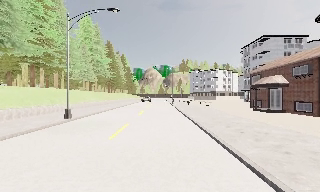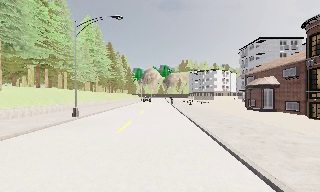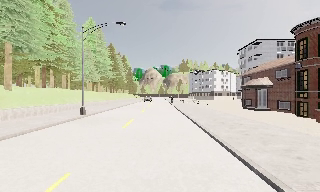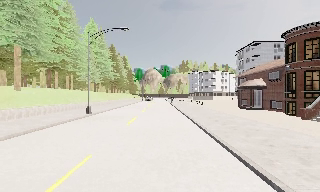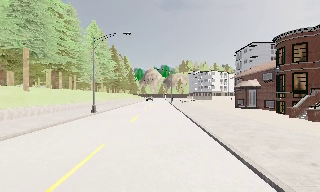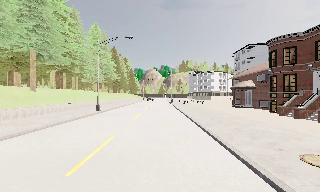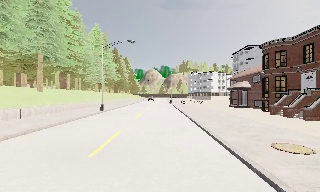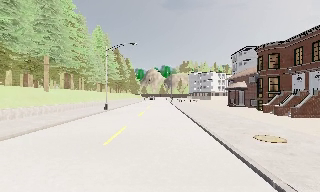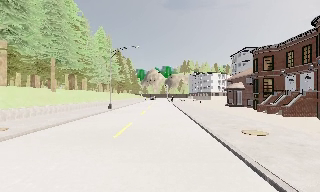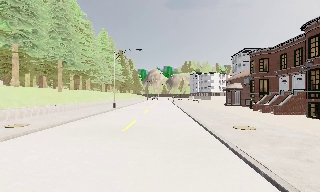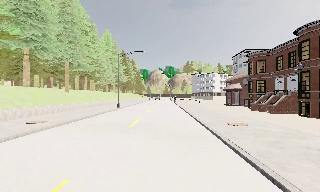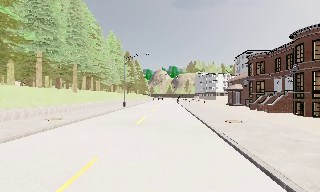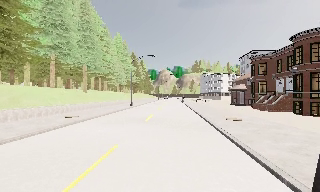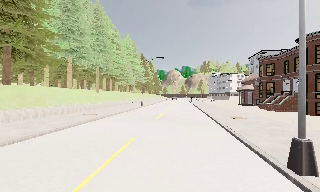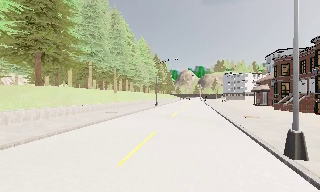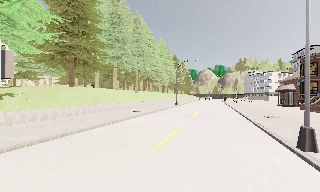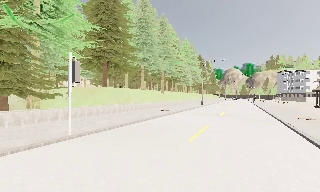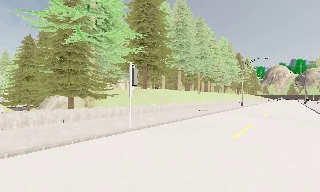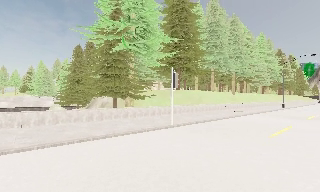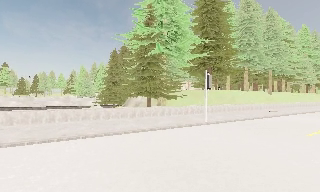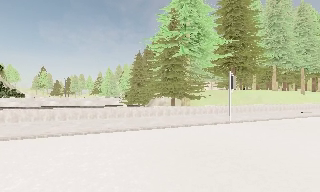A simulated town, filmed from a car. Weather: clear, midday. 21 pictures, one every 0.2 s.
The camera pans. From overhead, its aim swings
counterclockwise.
The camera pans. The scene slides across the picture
to the right.
0.0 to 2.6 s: The camera travels backward, about 14 m, so what stands in front gets smaller.
2.6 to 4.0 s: The camera pans to its left, which is counterclockwise from overhead, by about 60 degrees. It travels backward and to its left, about 8 m.
The film runs backward here.
